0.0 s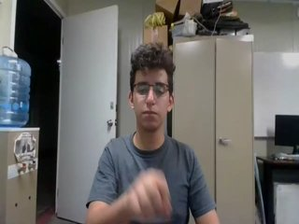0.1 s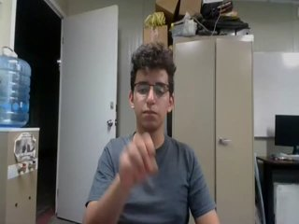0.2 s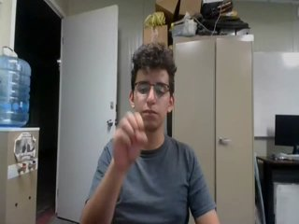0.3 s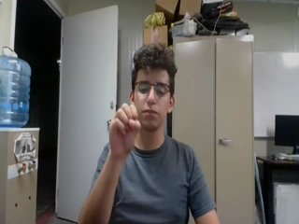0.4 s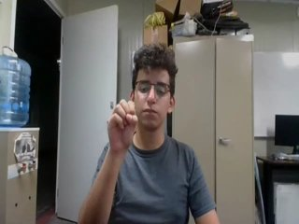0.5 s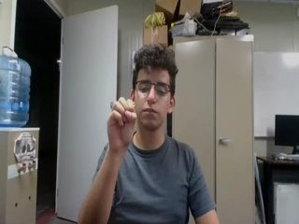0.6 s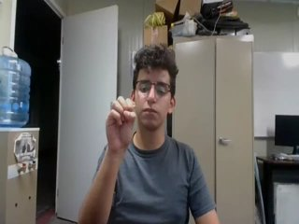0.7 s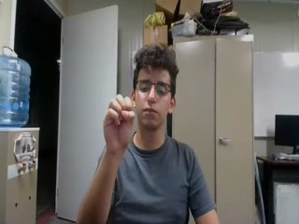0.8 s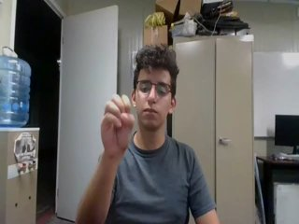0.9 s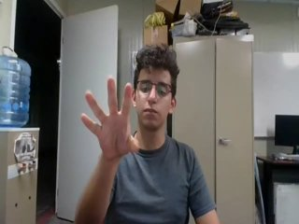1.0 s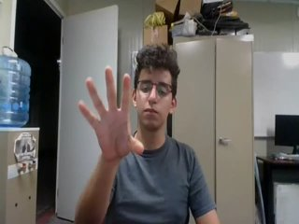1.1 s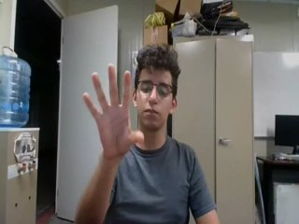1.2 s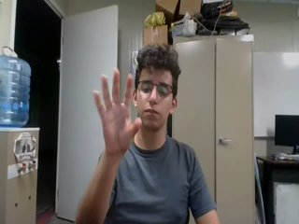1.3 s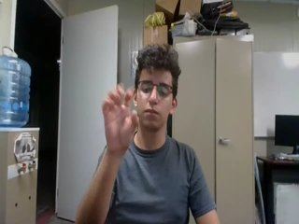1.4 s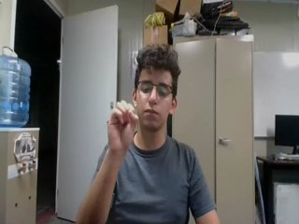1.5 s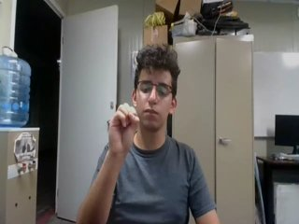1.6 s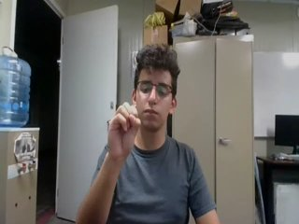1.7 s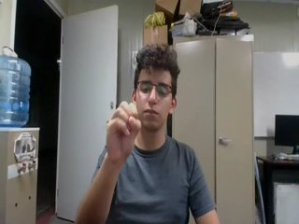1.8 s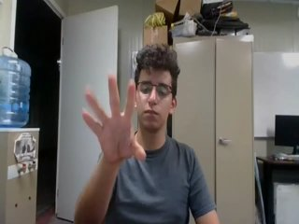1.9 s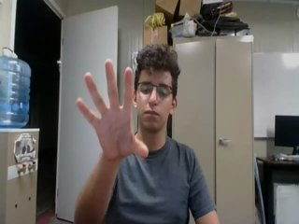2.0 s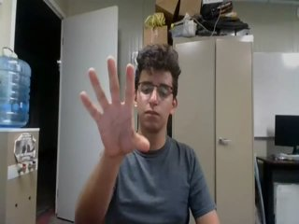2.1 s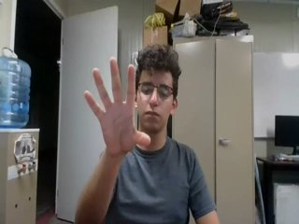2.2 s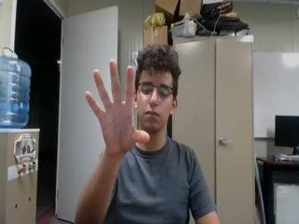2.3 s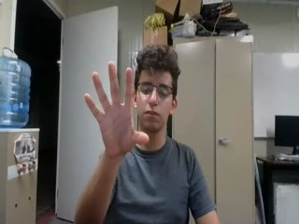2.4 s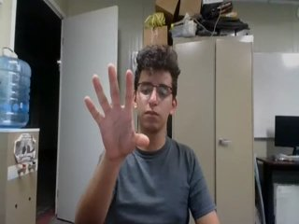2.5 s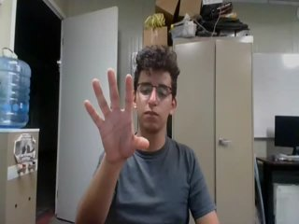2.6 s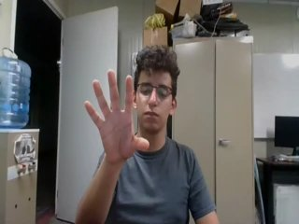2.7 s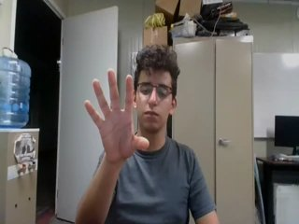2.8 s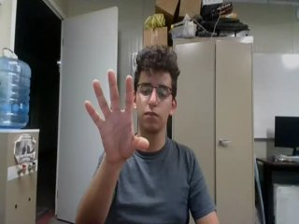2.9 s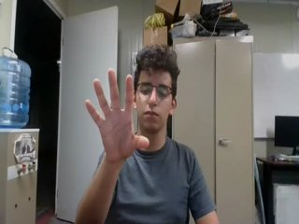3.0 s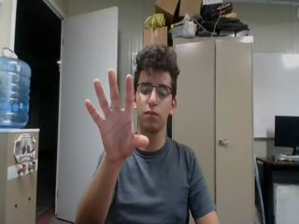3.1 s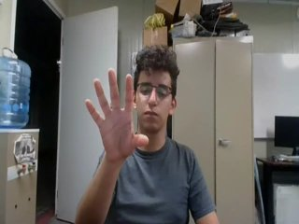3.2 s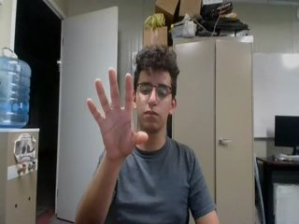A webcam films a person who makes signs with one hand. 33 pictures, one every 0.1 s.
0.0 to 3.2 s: Open twice.
